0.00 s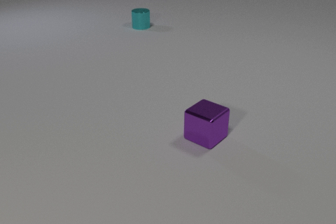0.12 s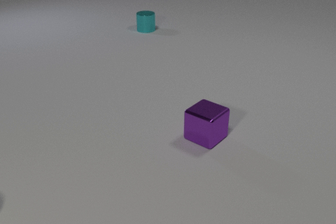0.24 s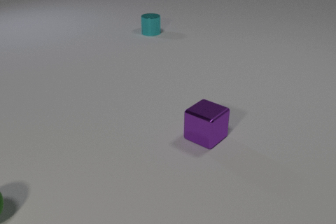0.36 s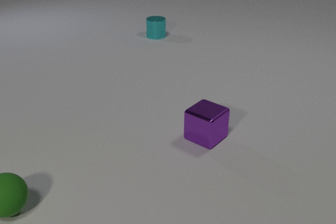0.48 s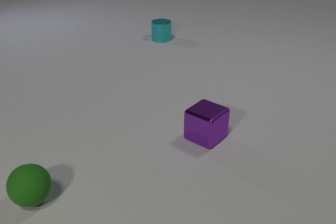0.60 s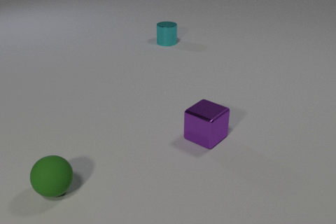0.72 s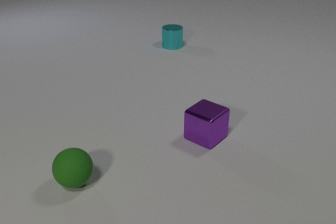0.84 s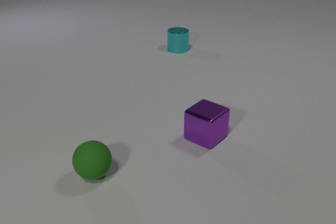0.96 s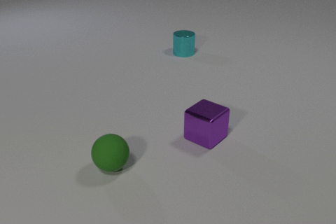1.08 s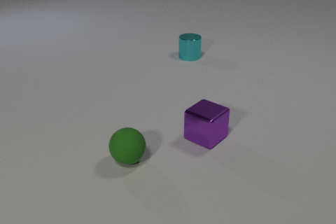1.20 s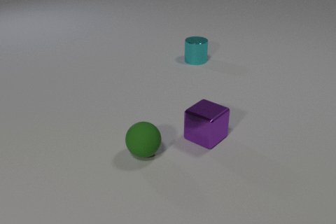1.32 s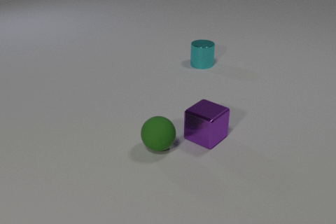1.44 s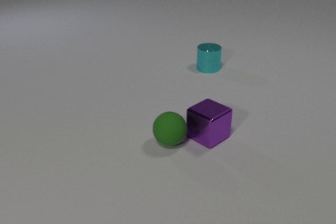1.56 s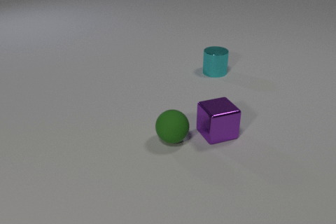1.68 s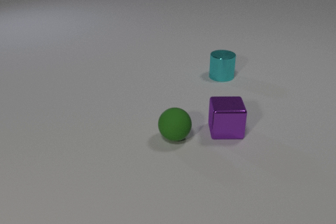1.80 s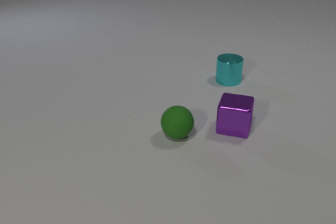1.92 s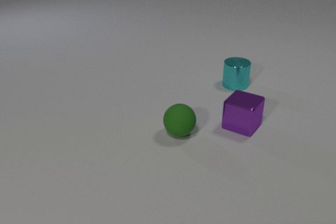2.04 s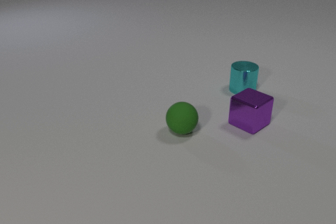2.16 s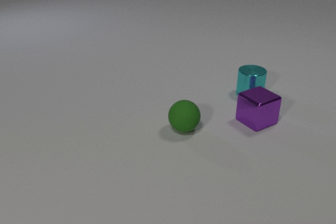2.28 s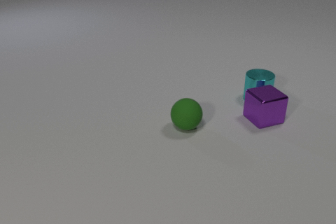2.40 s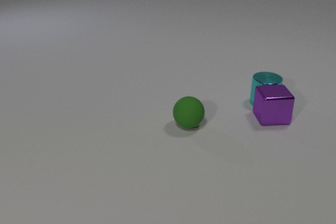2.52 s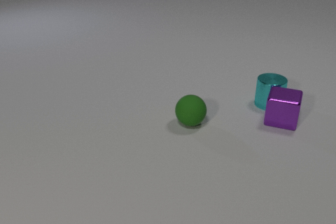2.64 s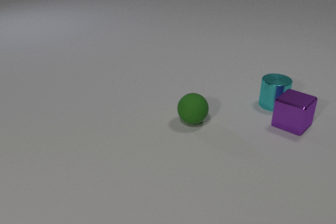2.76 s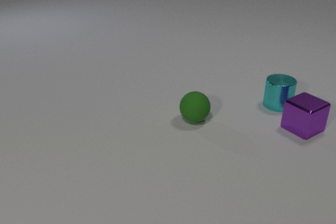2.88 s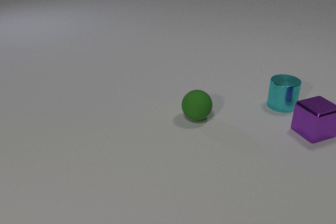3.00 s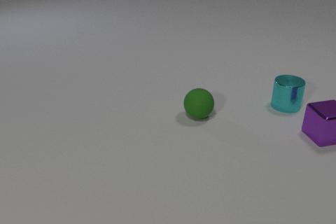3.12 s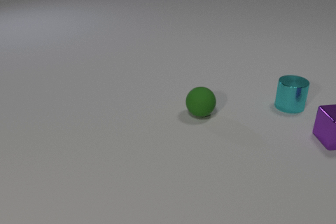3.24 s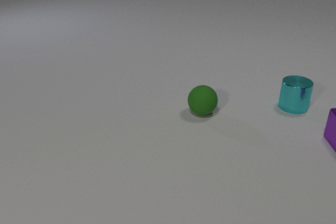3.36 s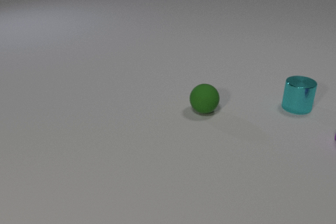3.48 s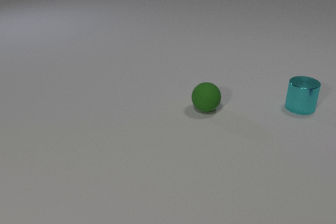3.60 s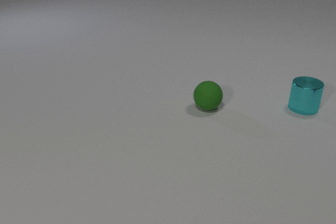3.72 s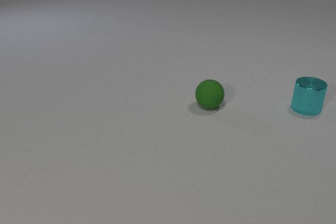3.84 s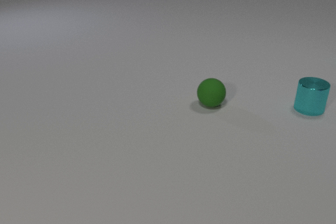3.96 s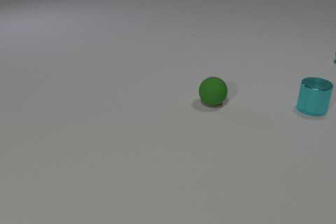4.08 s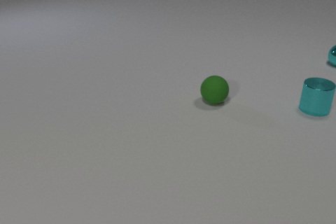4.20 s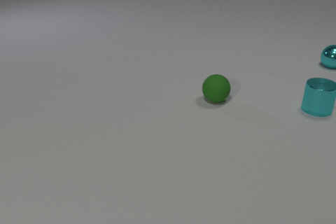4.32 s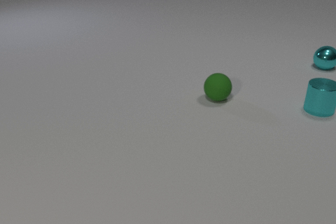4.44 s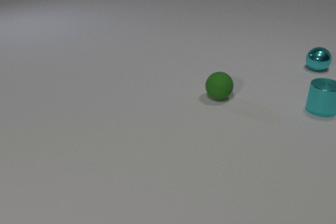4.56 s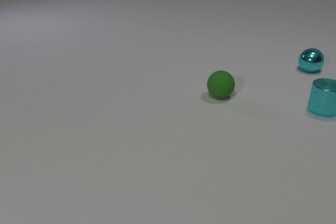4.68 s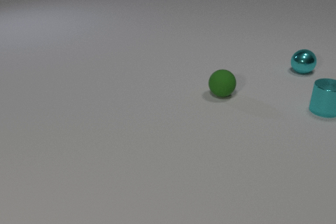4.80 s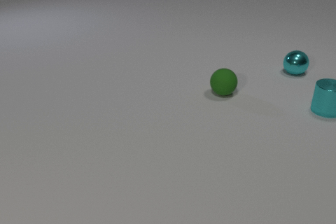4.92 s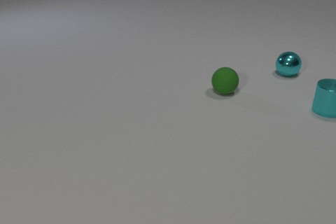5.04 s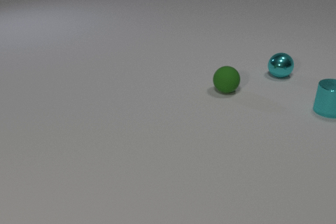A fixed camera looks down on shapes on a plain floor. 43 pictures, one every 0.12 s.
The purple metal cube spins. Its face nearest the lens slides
to the left.
The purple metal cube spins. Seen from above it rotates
clockwise.
0.00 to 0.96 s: The green rubber sphere comes in at the left edge, rolls to the right. The cyan metal cylinder slides toward the camera and to the right.
0.96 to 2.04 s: The green rubber sphere rolls to the right and away from the camera. The purple metal cube slides to the right and away from the camera, spins clockwise seen from above by about 90 degrees, its near face sliding to the left. The cyan metal cylinder slides toward the camera and to the right. The green rubber sphere and the purple metal cube collide.
2.04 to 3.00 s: The green rubber sphere rolls away from the camera and to the right. The purple metal cube slides to the right, spins clockwise seen from above by about 120 degrees, its near face sliding to the left. The cyan metal cylinder slides to the right and toward the camera. The purple metal cube and the cyan metal cylinder collide.
3.00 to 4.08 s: The green rubber sphere rolls away from the camera and to the right. The purple metal cube slides to the right, leaves at the right edge. The cyan metal sphere comes in at the right edge, rolls toward the camera and to the left. The cyan metal cylinder slides to the right.
4.08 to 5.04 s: The green rubber sphere rolls away from the camera and to the right. The cyan metal sphere rolls to the left and toward the camera. The cyan metal cylinder slides to the right.
How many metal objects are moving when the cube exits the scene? 1.
What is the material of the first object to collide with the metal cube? rubber.
How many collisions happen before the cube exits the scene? 2.
